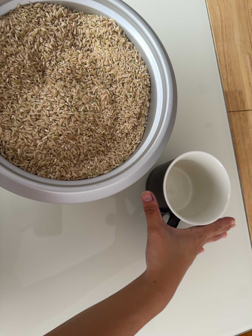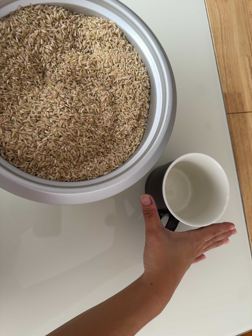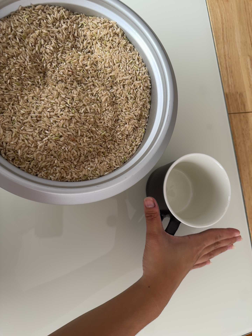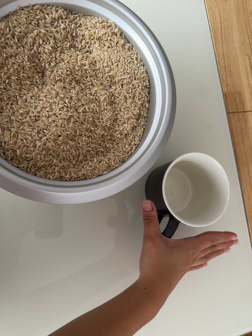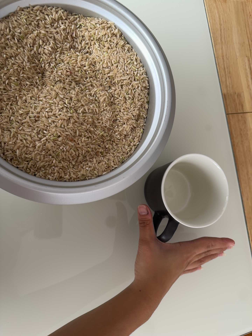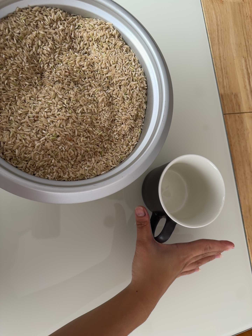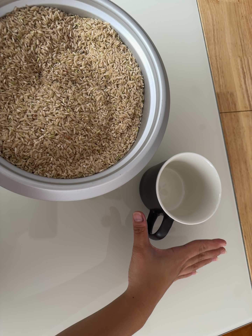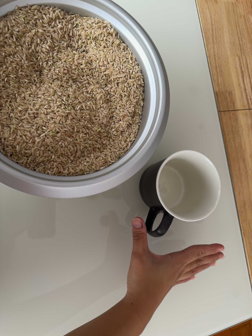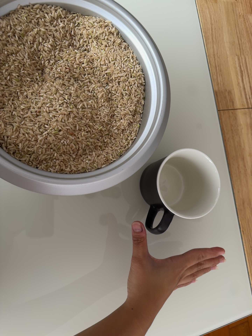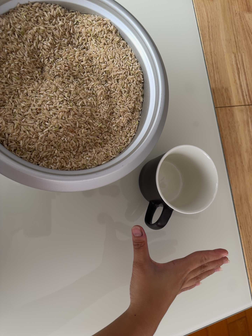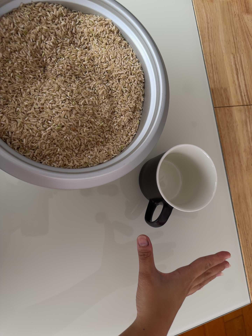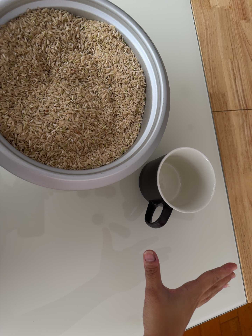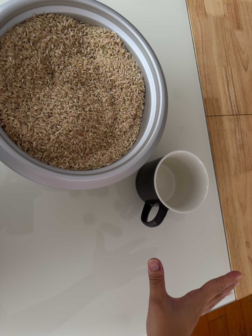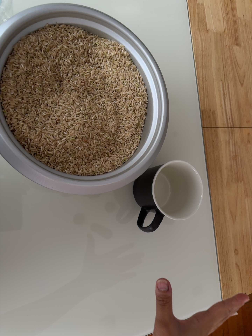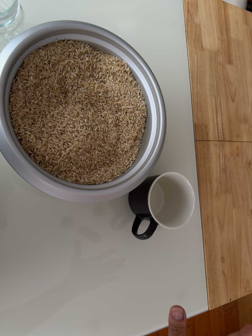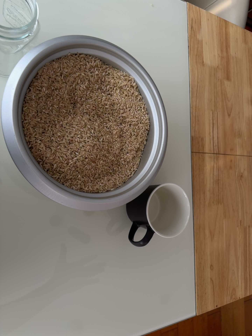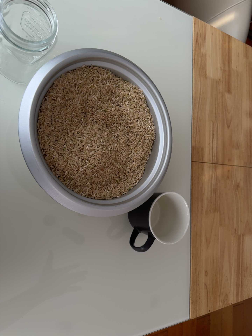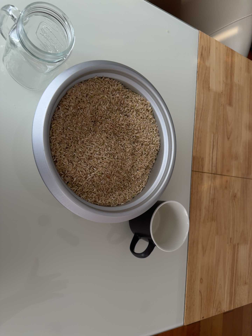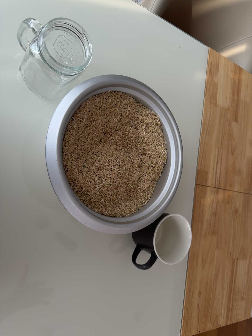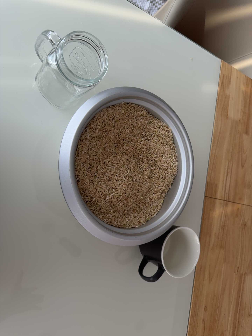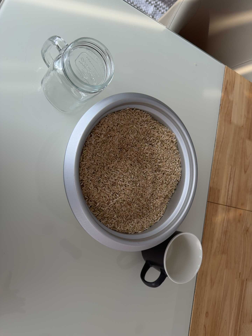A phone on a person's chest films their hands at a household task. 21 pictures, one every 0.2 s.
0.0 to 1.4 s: The camera keeps its place and its aim.
1.4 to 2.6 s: The camera travels backward, about 7 cm, so what stands in front gets smaller.
2.6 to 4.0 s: The camera travels to its left, backward and toward the top of its view, about 14 cm. It rolls about its line of sight by about 15 degrees, and the scene rotates clockwise.
The film runs backward here.
